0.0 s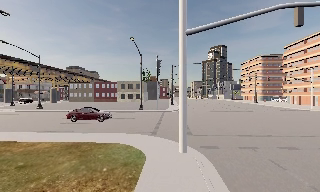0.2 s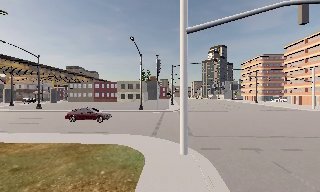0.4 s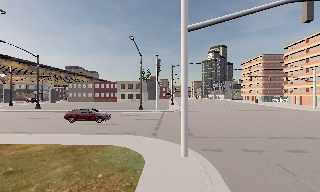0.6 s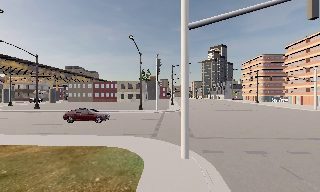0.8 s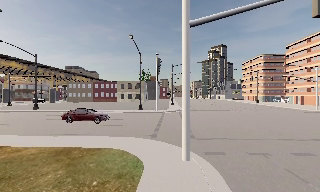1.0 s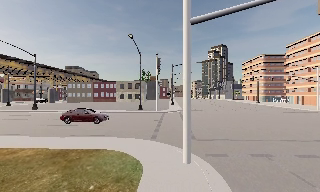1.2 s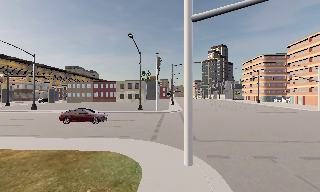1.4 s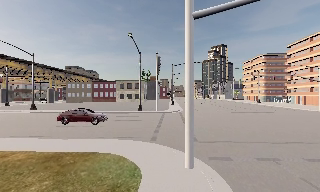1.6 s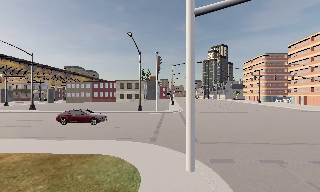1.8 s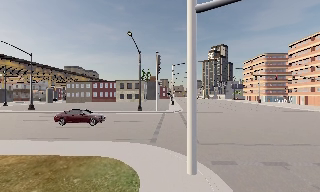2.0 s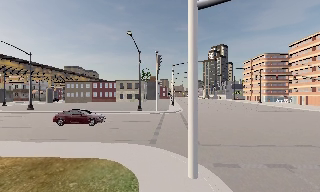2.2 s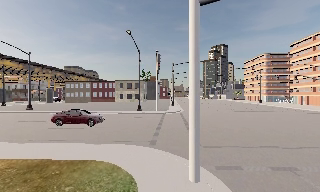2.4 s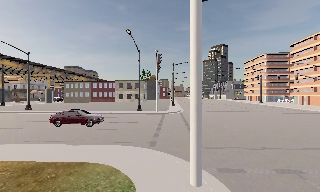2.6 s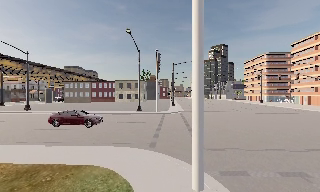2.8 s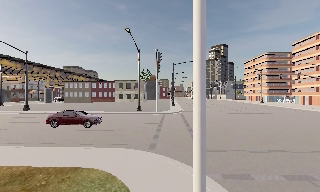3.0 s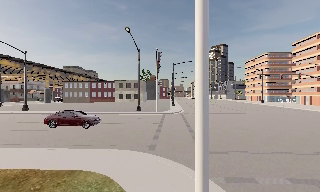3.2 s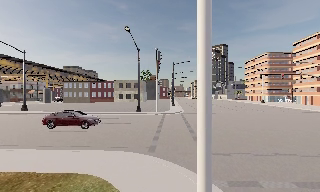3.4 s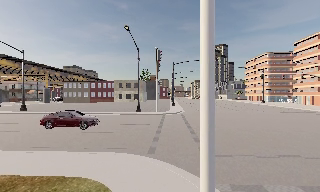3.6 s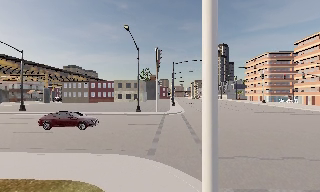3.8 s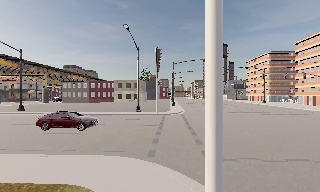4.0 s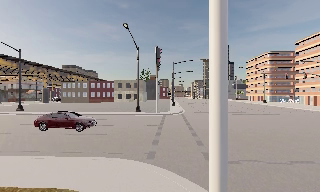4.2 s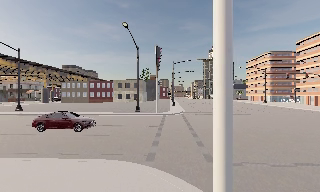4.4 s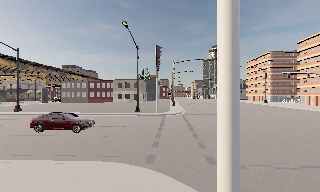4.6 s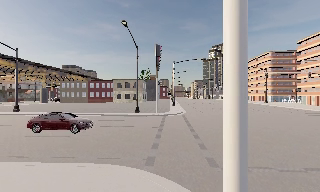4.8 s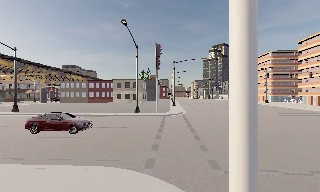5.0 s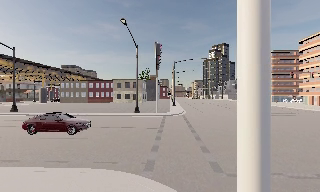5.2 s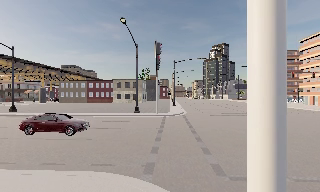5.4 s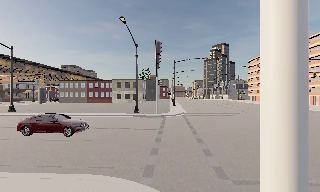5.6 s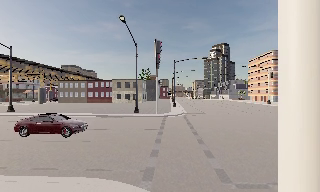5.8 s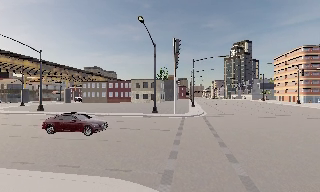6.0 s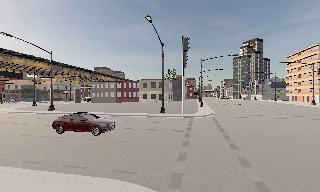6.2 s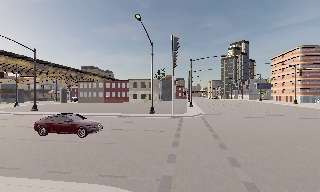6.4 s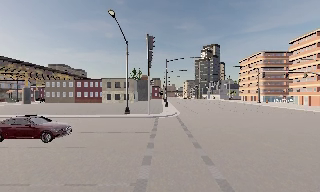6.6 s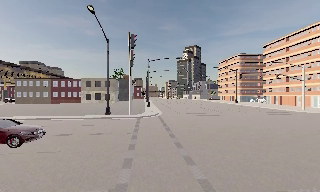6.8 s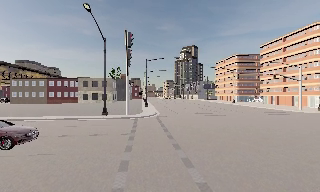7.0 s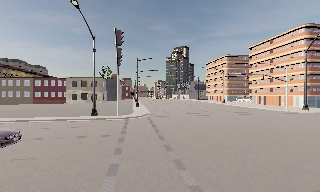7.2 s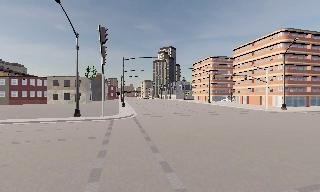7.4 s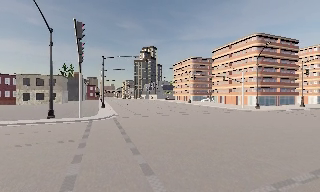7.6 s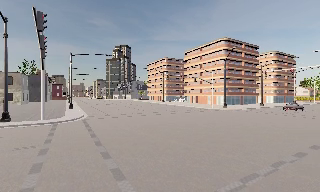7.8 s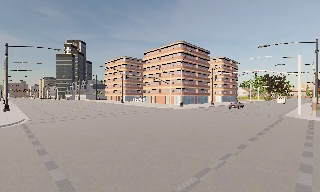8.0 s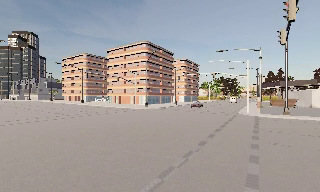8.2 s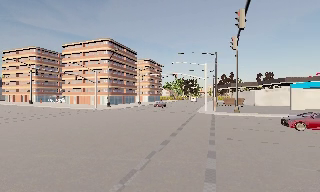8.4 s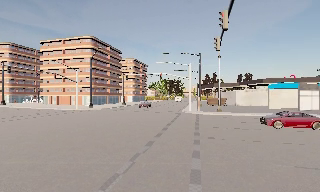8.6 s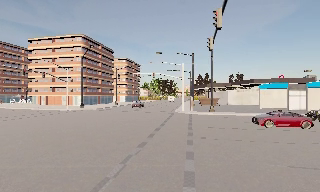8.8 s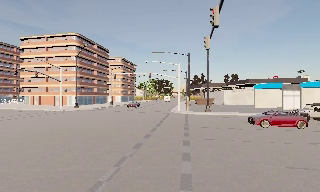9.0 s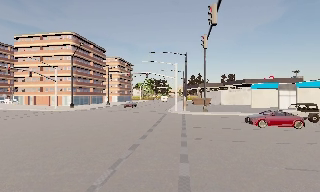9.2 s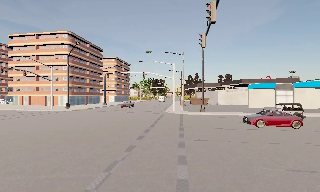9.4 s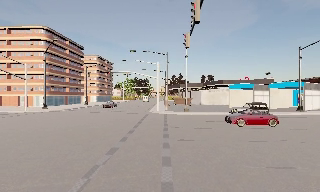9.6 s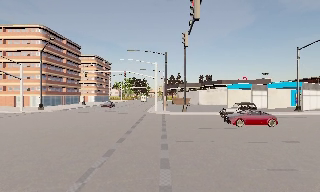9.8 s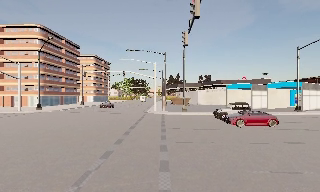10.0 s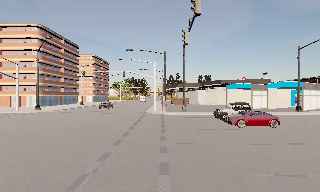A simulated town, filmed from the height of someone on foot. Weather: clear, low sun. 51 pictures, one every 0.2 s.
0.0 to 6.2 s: The camera travels forward, about 7 m, so what stands in front looms larger.
6.2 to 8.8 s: The scene slides to the left, as the camera pans about 90 degrees to its right. It travels forward, about 2.5 m.
8.8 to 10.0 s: The camera travels forward, about 1.5 m, so what stands in front looms larger.
The film runs forward here.
